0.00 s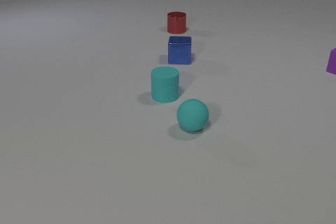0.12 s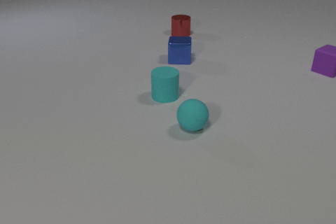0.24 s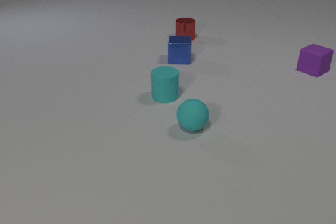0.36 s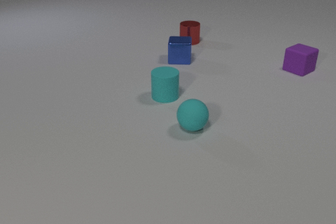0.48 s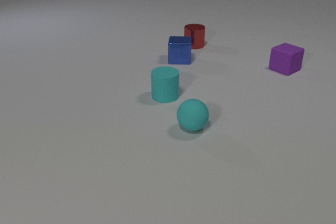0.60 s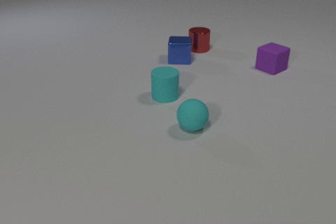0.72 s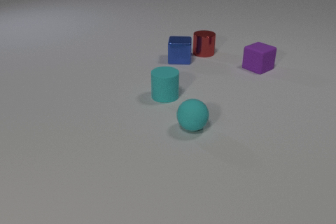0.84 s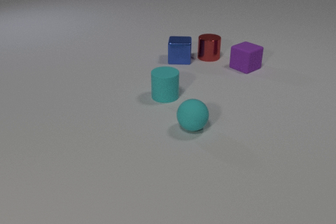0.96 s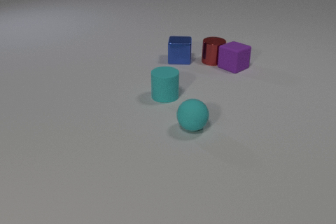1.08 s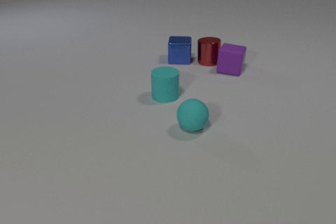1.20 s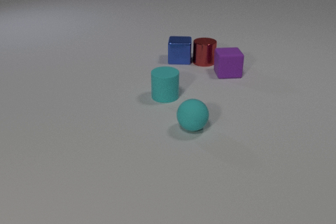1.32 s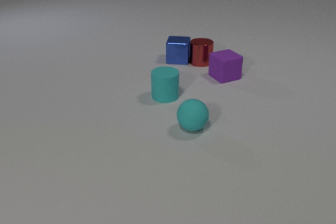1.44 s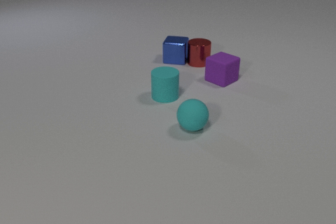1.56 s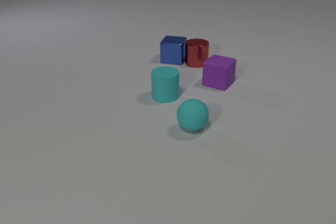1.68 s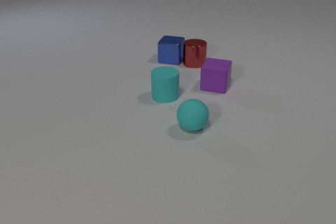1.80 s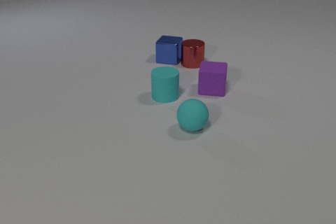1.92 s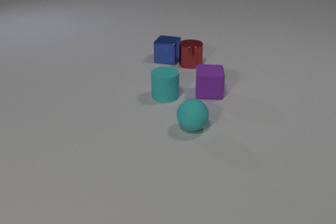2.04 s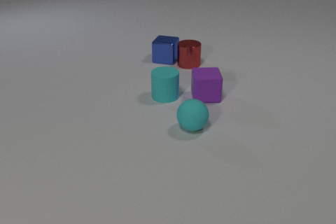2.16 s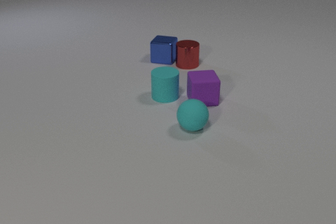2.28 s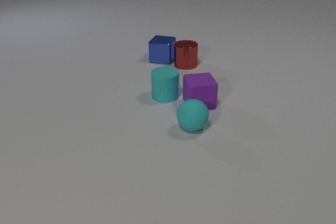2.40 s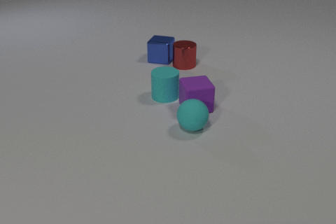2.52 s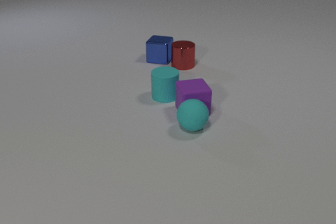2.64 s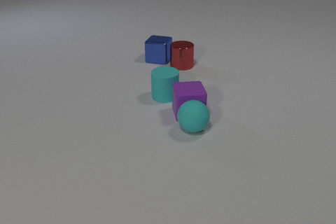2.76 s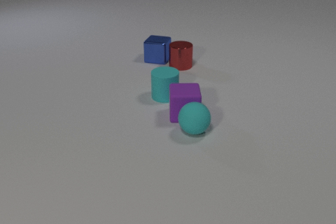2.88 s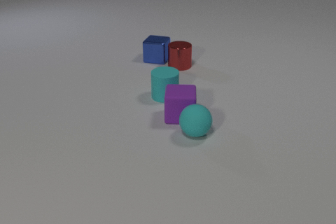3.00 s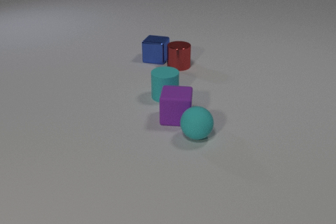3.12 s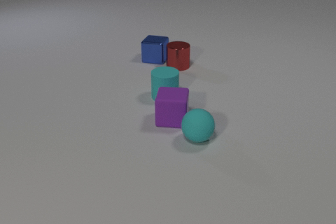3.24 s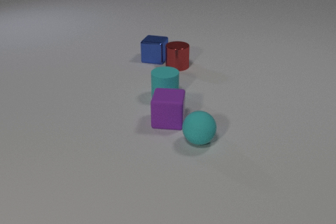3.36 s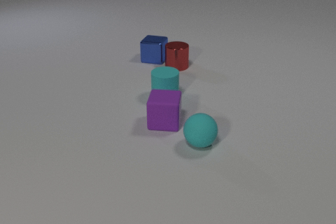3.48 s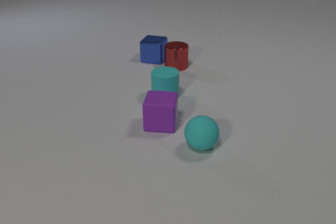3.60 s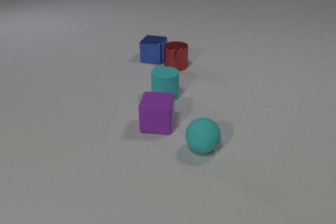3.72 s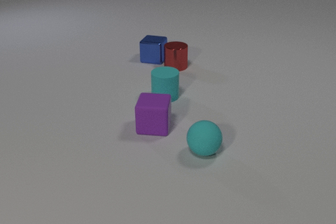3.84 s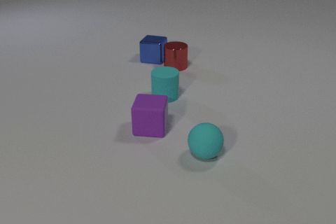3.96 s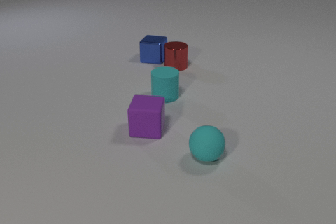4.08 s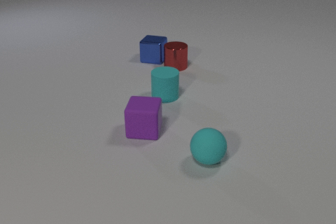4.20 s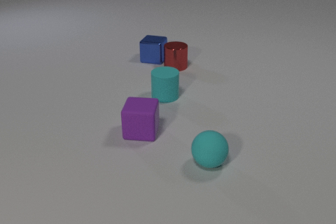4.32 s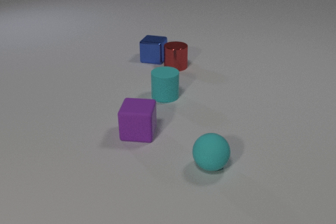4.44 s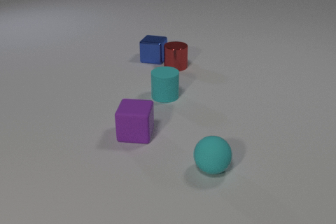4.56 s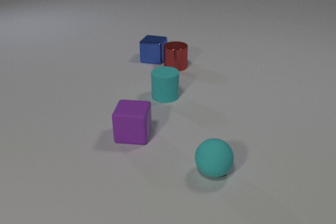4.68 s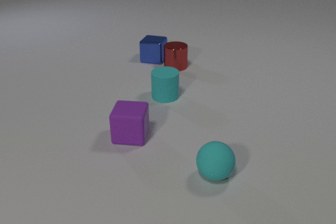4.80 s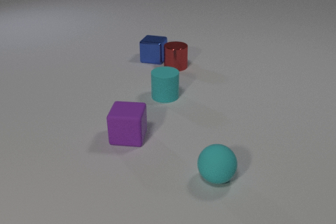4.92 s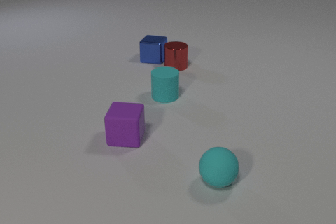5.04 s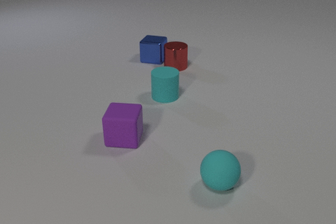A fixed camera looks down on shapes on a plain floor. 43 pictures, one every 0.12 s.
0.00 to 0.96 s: The purple rubber cube slides to the left. The red metal cylinder slides toward the camera and to the right. The purple rubber cube and the red metal cylinder collide.
0.96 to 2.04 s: The purple rubber cube slides toward the camera, spins counterclockwise seen from above by about 135 degrees, its near face sliding to the right. The red metal cylinder slides to the left and toward the camera. The blue metal cube slides to the left. The red metal cylinder and the blue metal cube collide.
2.04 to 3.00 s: The purple rubber cube slides toward the camera and to the left. The red metal cylinder slides to the left and toward the camera. The blue metal cube slides to the left. The cyan rubber sphere rolls toward the camera. The purple rubber cube and the cyan rubber sphere collide.
3.00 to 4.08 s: The purple rubber cube slides to the left and toward the camera. The cyan rubber sphere rolls toward the camera.
4.08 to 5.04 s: The purple rubber cube slides to the left and toward the camera. The cyan rubber sphere rolls toward the camera.
What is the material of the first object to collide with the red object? rubber.
What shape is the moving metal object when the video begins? cylinder.
What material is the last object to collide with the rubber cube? rubber.
